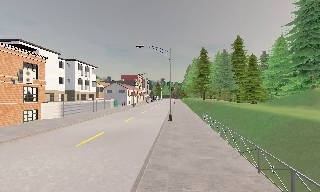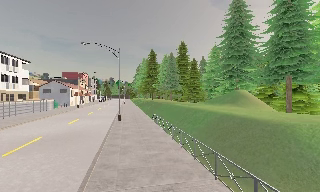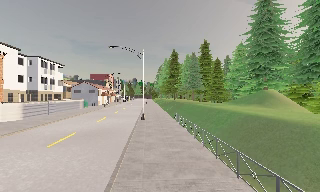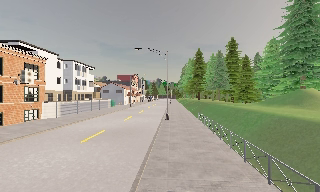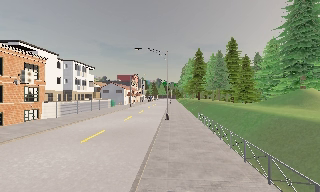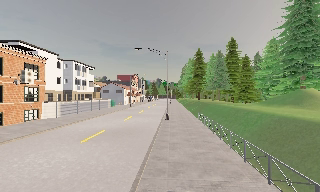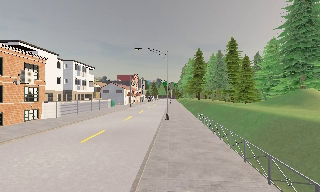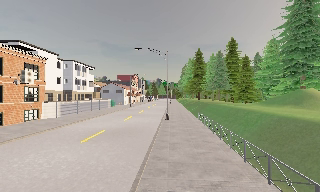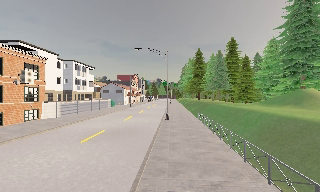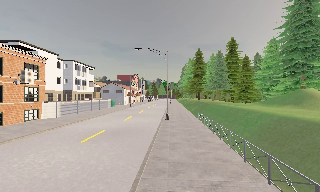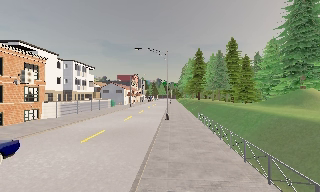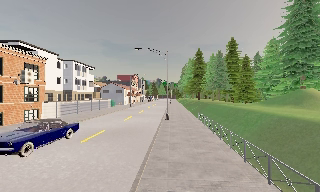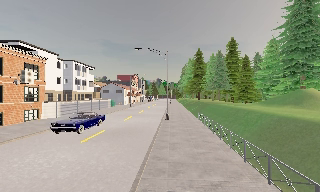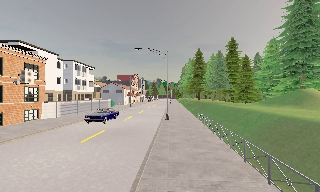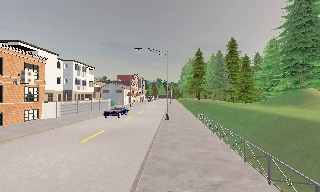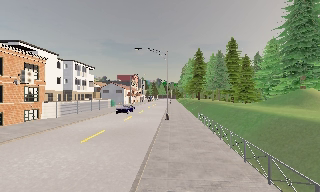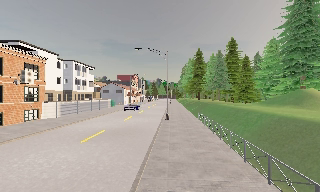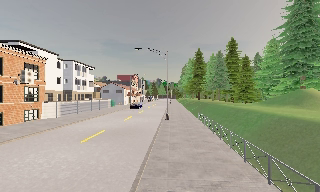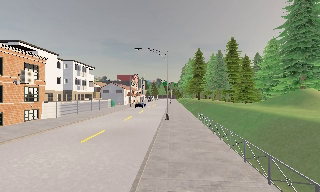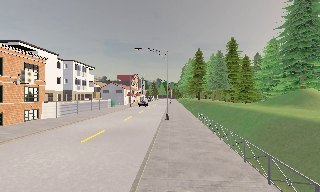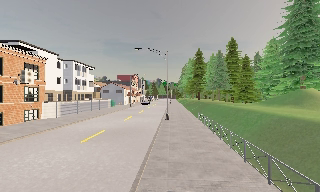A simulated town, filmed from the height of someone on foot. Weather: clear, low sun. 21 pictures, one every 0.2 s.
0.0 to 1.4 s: The camera travels backward, about 1 m, so what stands in front gets smaller. It loses speed.
1.4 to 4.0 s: The camera keeps its place and its aim.
The film runs backward here.
